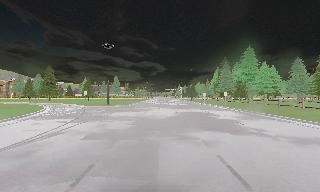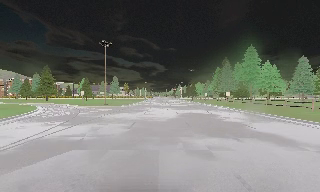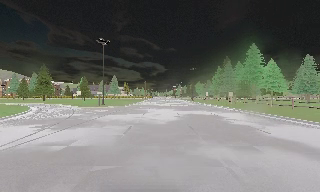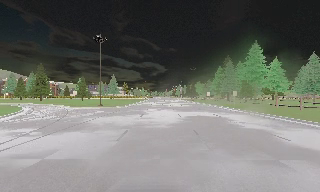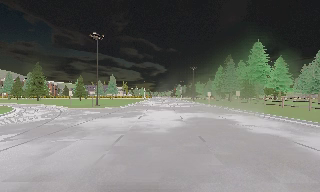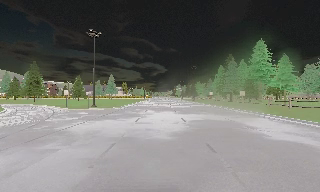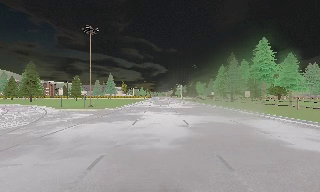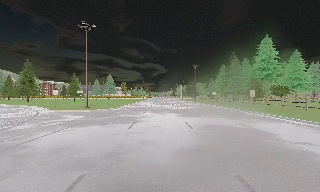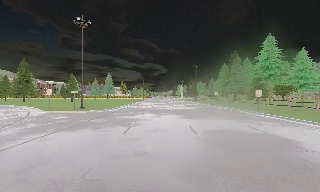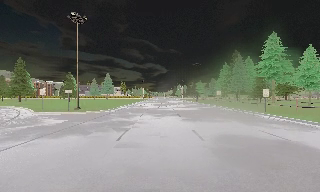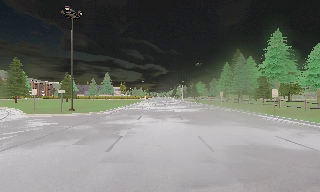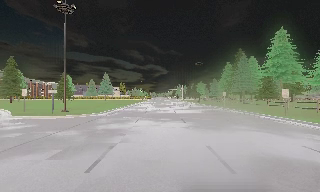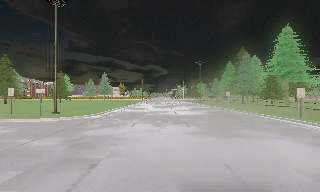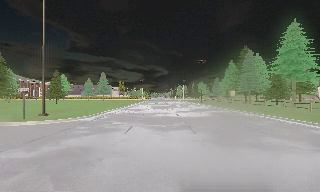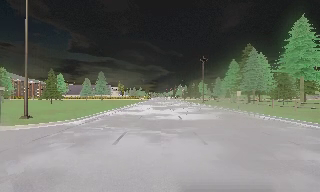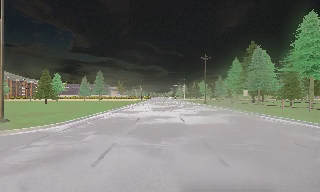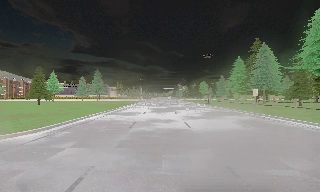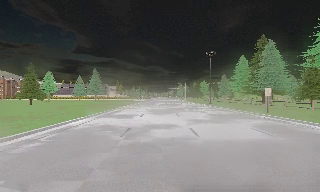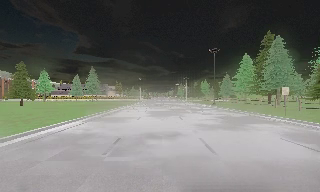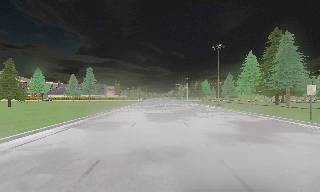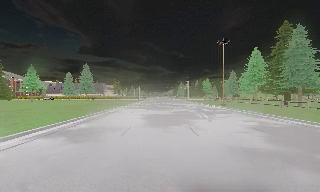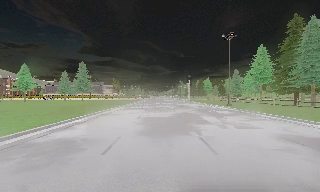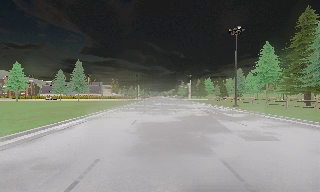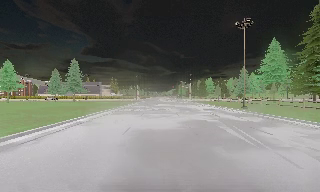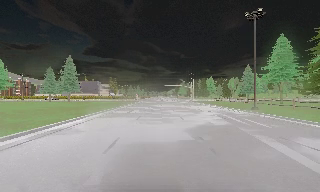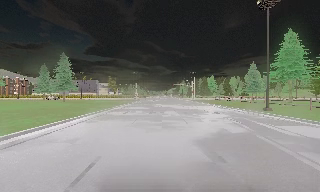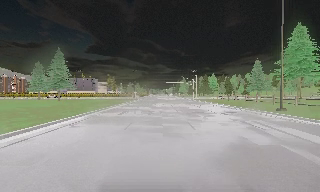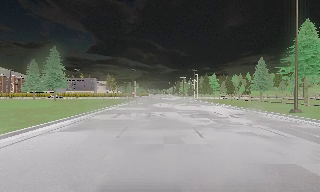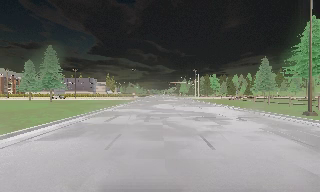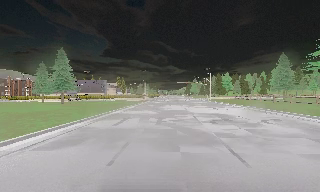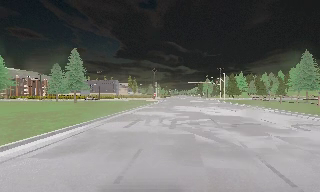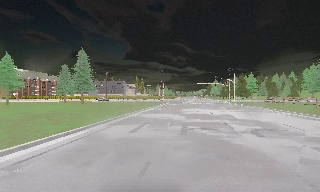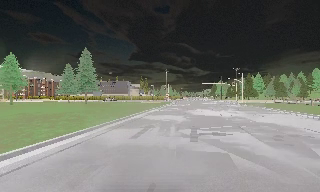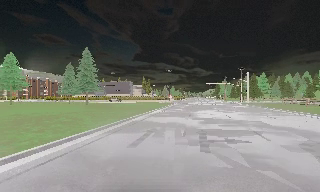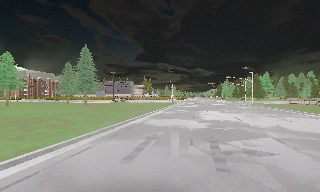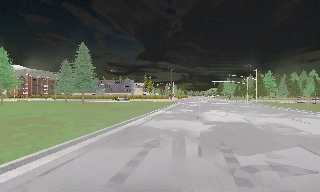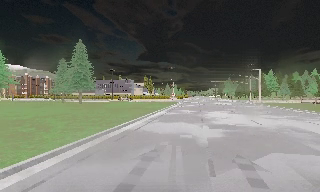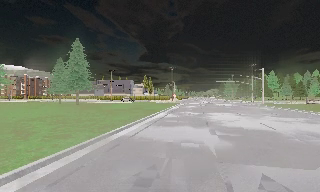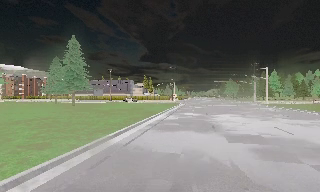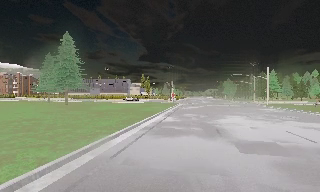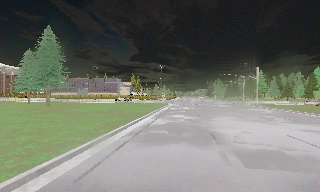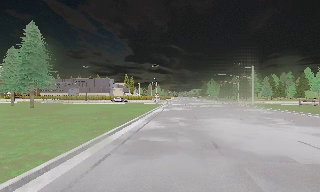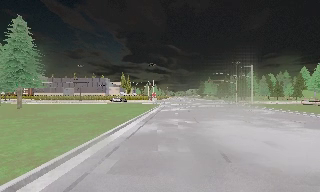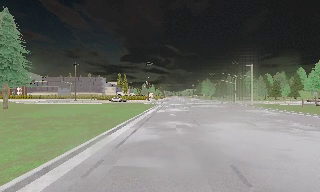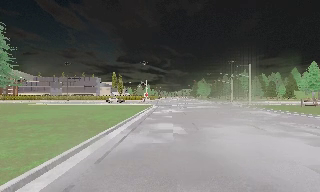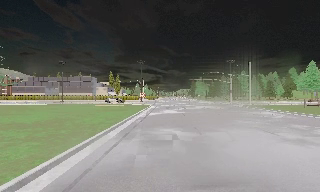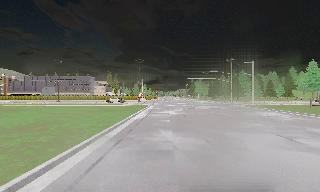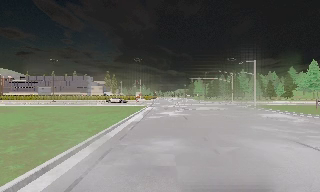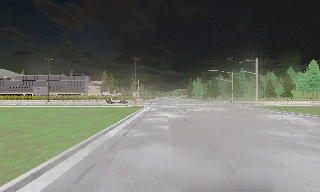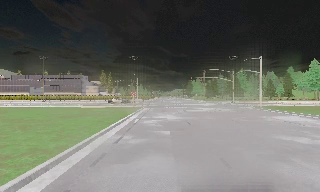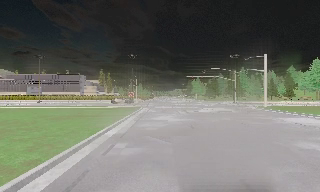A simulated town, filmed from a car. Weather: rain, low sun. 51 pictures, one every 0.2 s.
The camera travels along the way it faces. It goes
forward.
0.0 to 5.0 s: The camera travels forward, about 45 m, so what stands in front looms larger. It gains speed.
5.0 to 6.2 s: The camera swings to its left by about 10 degrees, and the scene slides to the right. It travels forward, about 8 m, so what stands in front looms larger. It loses speed.
6.2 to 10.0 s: The camera travels forward, about 25 m, so what stands in front looms larger.
The film runs forward here.
